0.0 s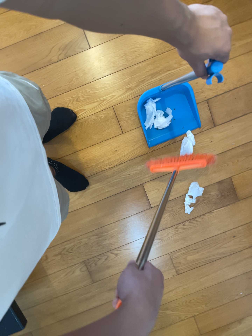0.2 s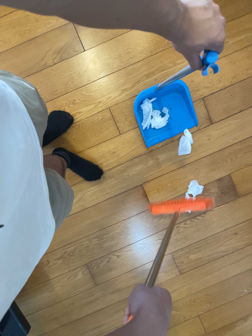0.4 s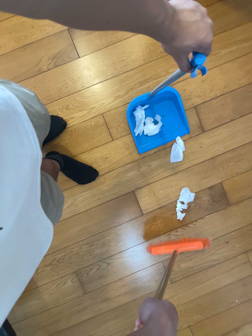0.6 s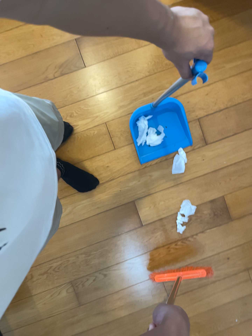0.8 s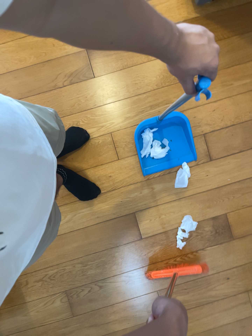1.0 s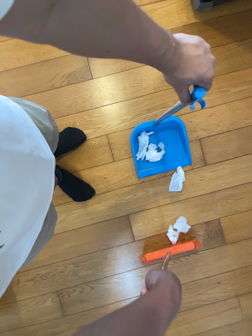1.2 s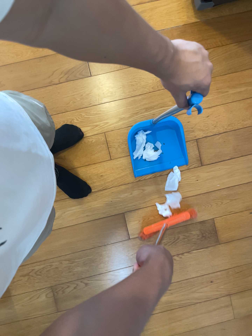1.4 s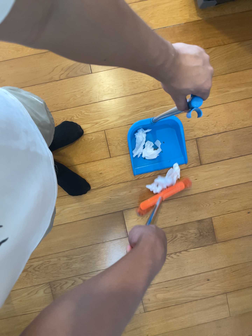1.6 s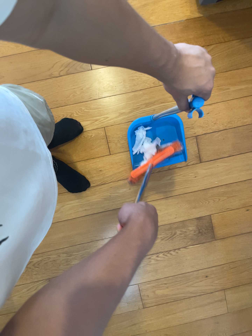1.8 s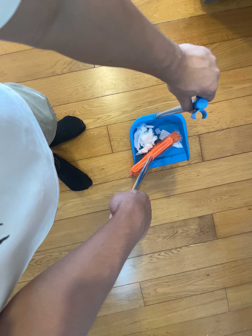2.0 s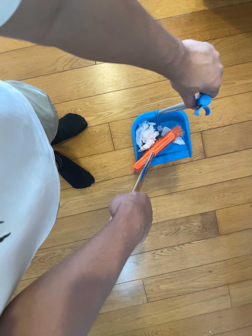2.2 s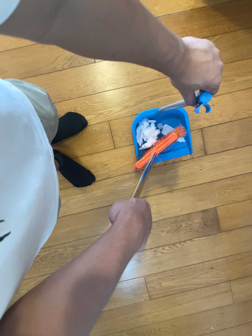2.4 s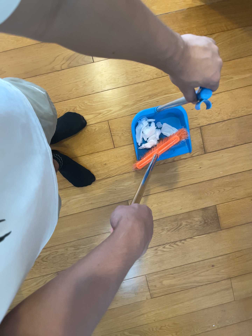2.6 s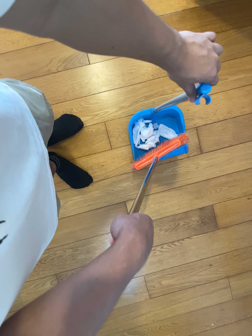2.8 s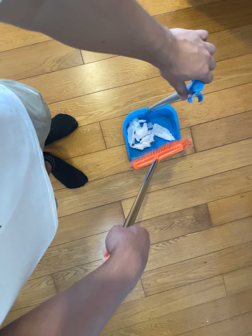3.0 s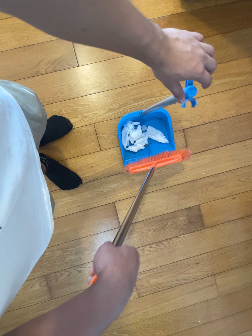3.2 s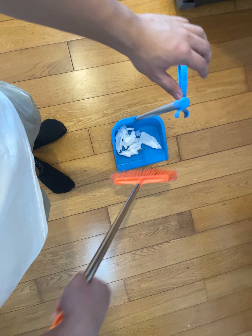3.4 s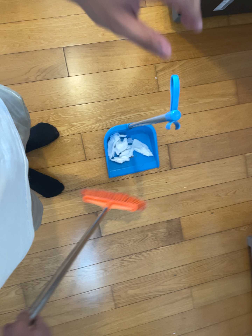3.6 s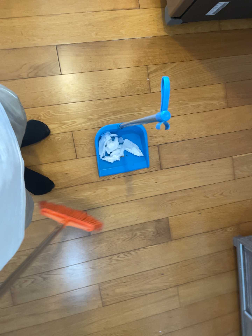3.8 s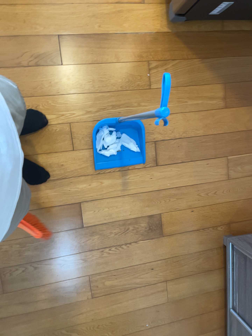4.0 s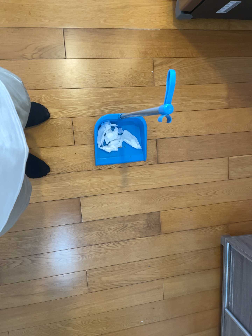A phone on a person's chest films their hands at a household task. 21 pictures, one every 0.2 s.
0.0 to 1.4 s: The camera travels to its right, about 7 cm, so close, fixed things drift to the left. It rolls about its line of sight by about 10 degrees, and the scene rotates clockwise.
1.4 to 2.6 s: The camera shifts only a little, or ends up much as it began.
2.6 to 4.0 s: The camera travels backward, about 6 cm, so what stands in front gets smaller. It rolls about its line of sight by about 10 degrees, and the scene rotates clockwise.
The film runs forward here.
